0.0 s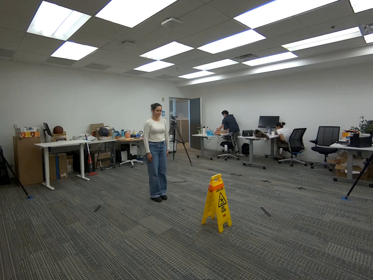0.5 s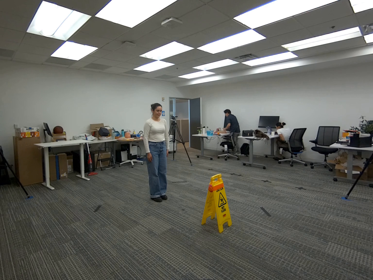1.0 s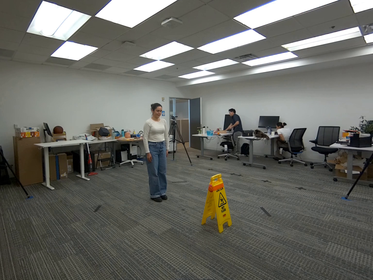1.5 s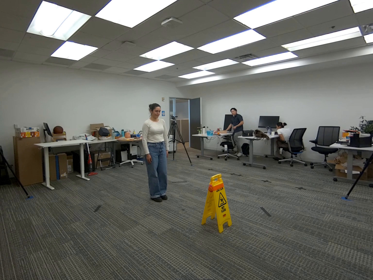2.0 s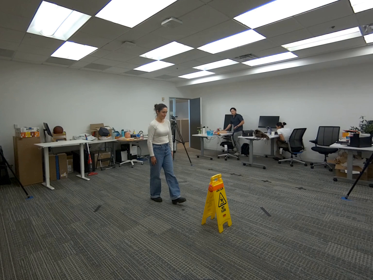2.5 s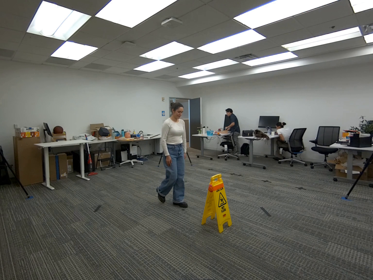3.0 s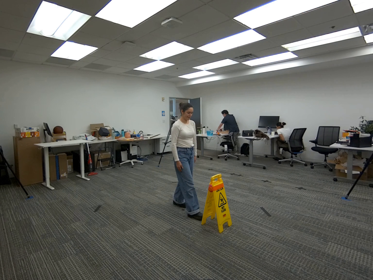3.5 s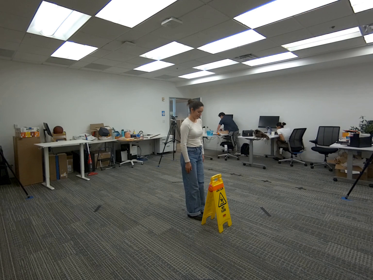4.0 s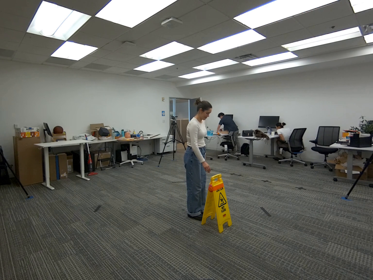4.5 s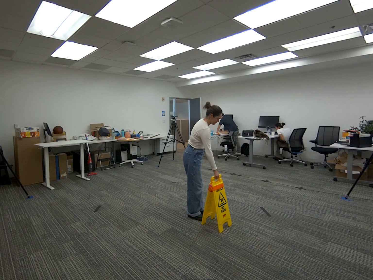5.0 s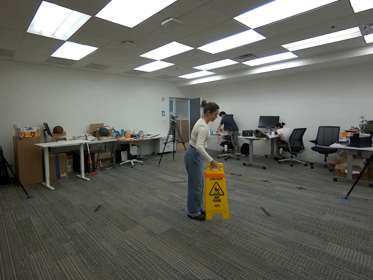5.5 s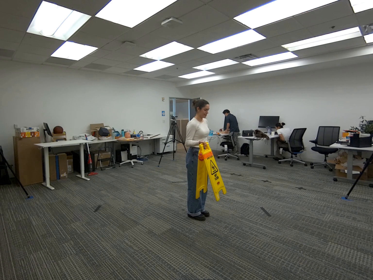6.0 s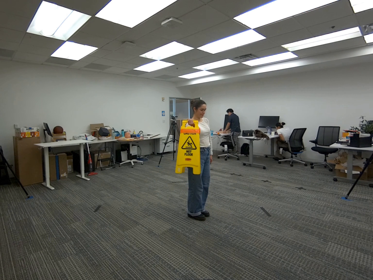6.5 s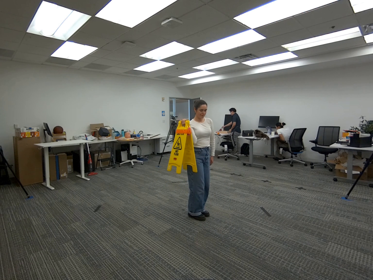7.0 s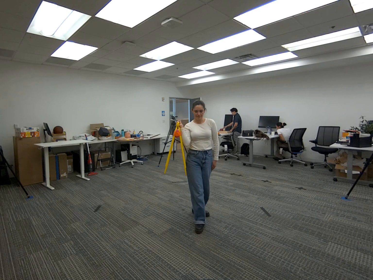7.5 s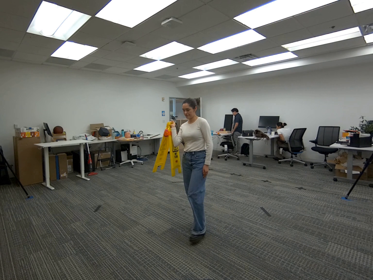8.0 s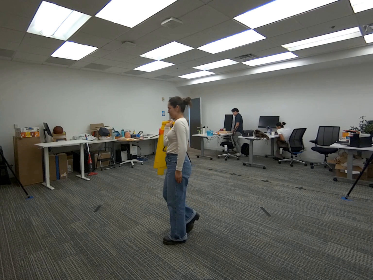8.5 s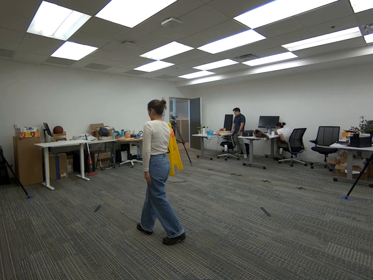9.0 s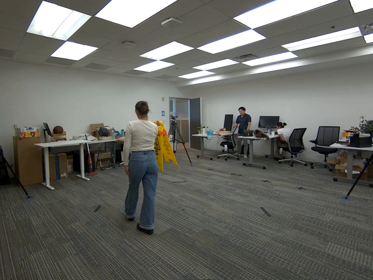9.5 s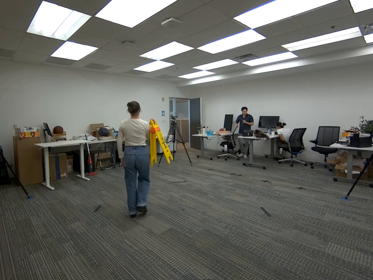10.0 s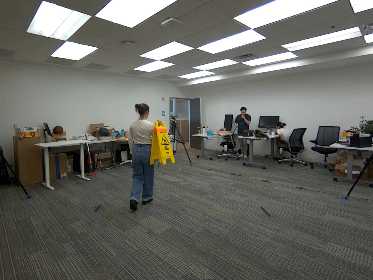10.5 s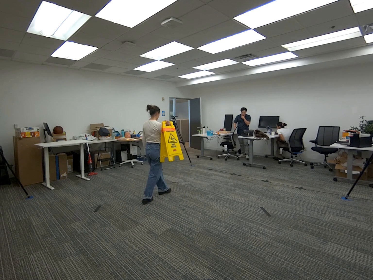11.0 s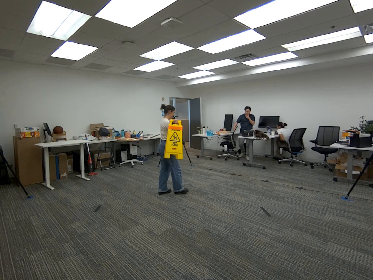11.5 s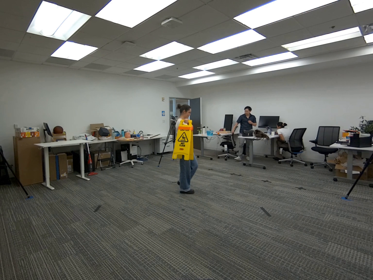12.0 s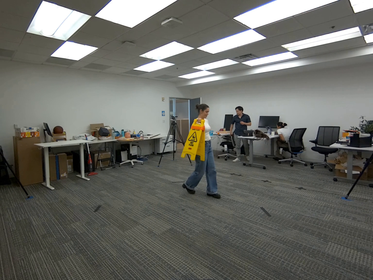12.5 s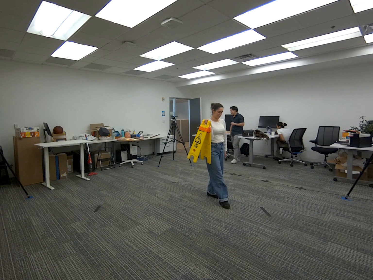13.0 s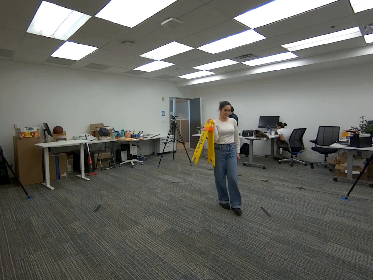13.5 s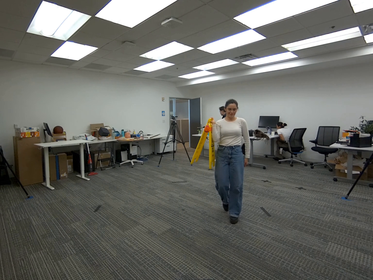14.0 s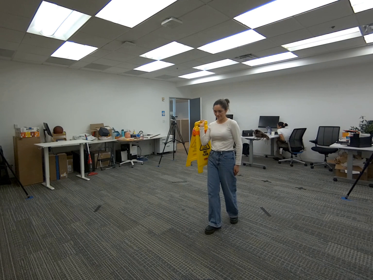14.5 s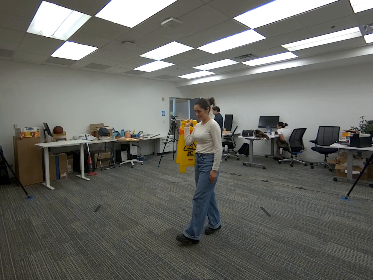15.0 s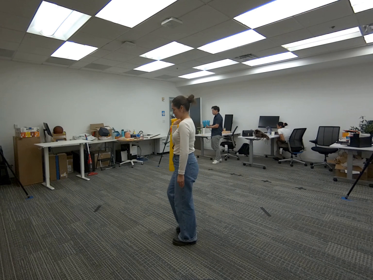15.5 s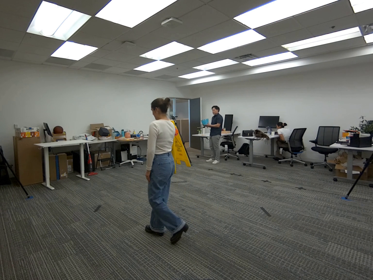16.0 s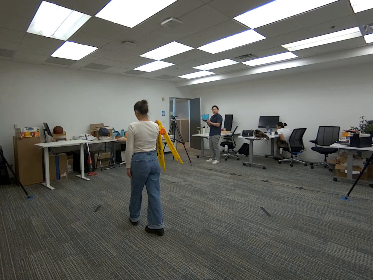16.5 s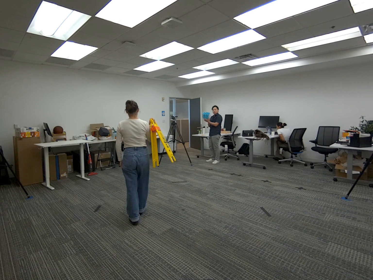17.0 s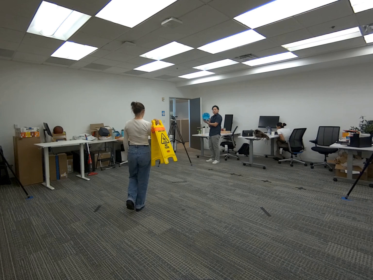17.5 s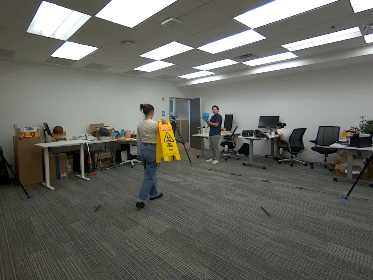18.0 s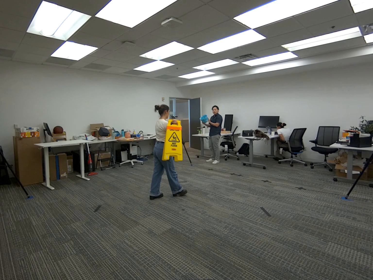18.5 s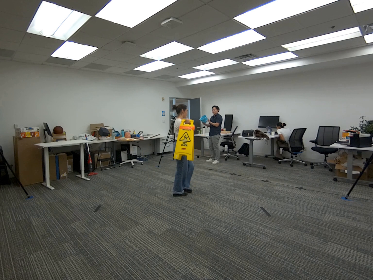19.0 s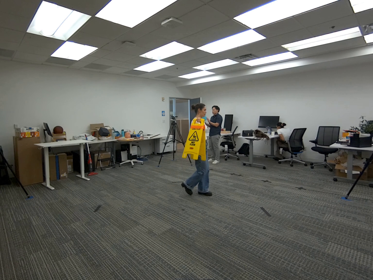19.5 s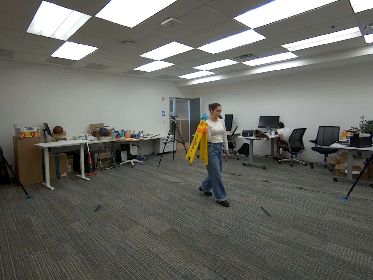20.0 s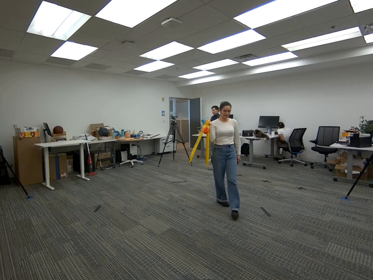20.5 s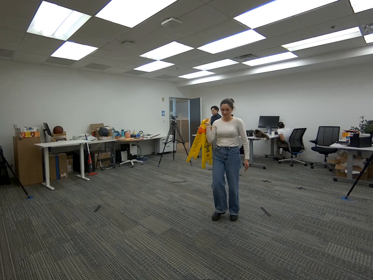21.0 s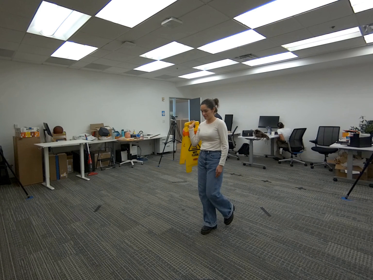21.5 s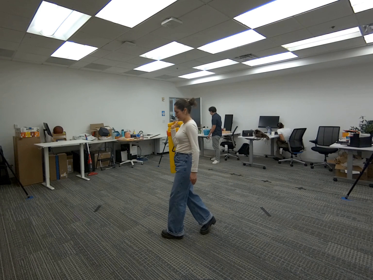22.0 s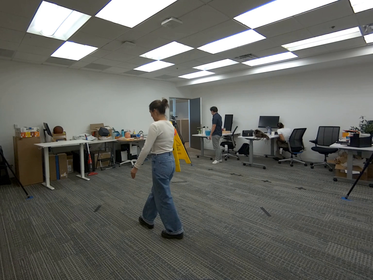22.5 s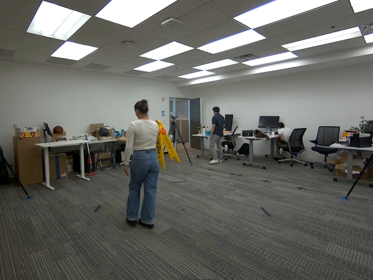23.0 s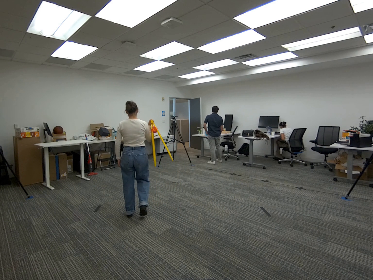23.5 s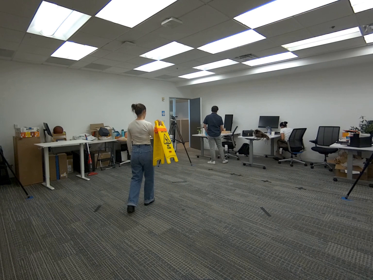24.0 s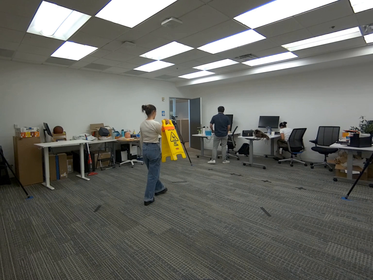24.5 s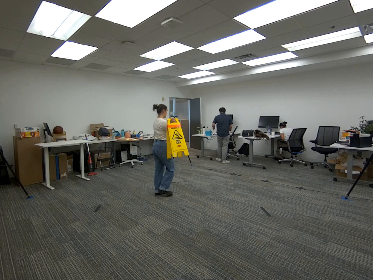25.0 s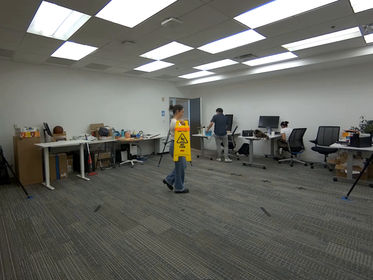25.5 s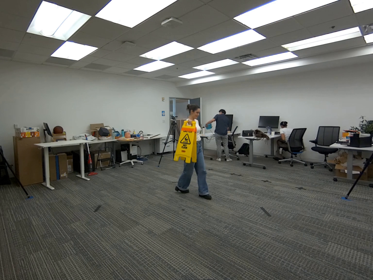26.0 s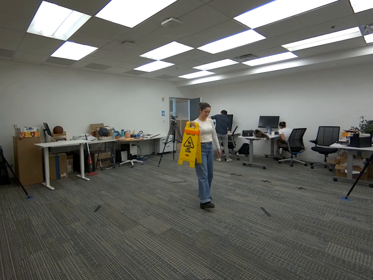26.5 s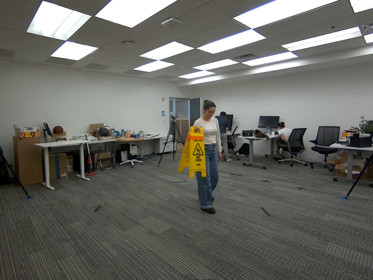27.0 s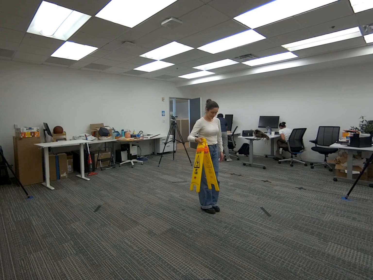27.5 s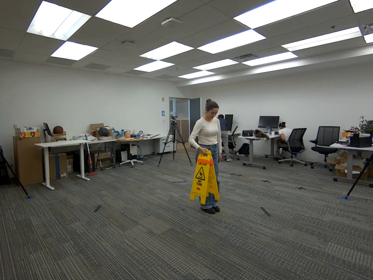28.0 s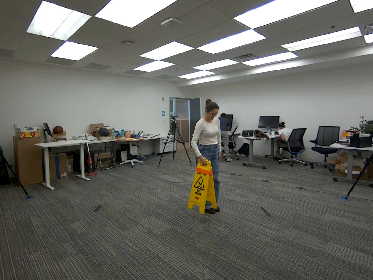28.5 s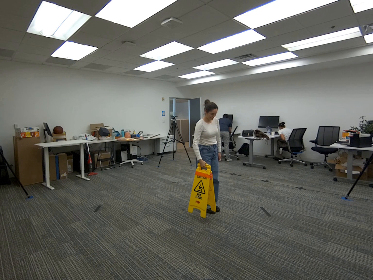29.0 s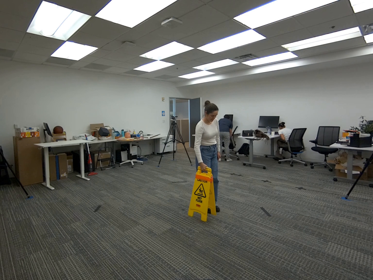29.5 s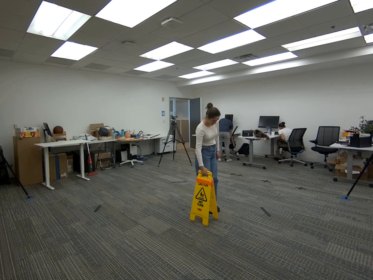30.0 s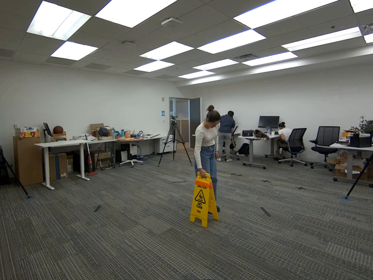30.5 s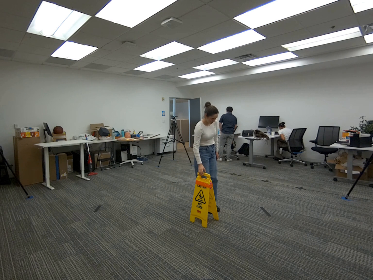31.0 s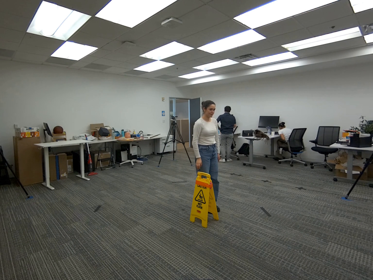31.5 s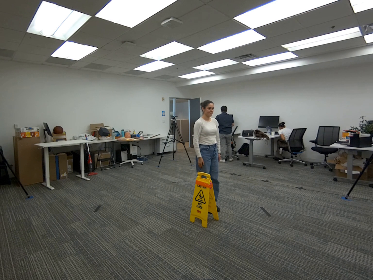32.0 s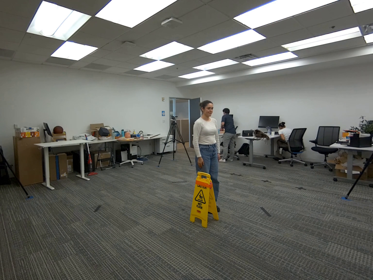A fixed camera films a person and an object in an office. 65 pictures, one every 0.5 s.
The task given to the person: Walk to the wet floor sign, pick it up with one hand and hold onto it while walking around for at least 10 seconds, then place it back on the floor.
